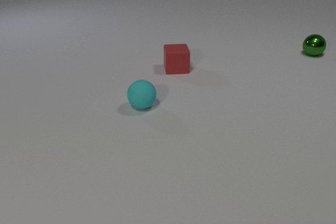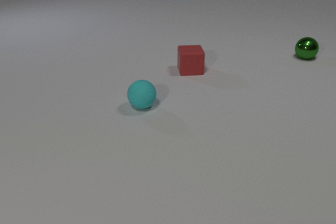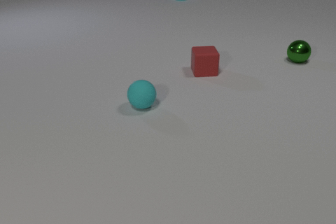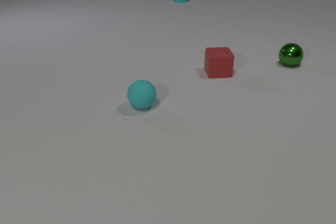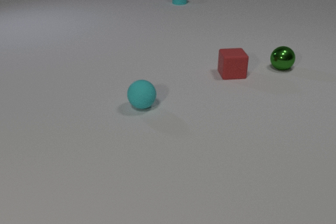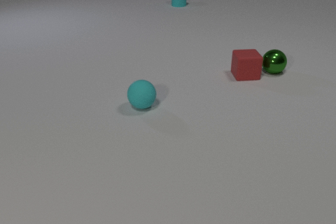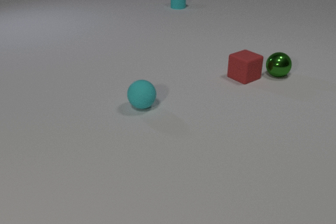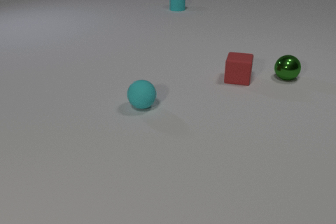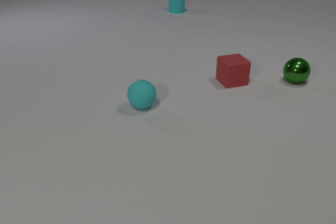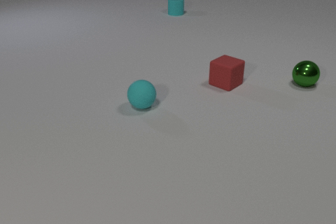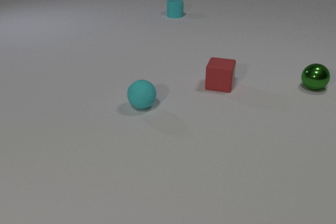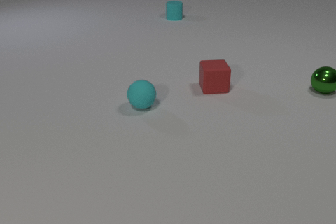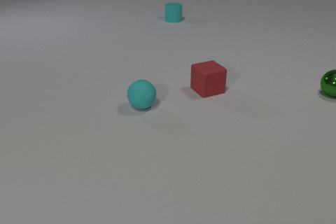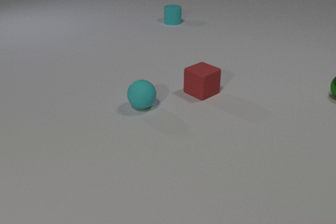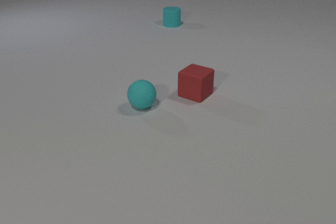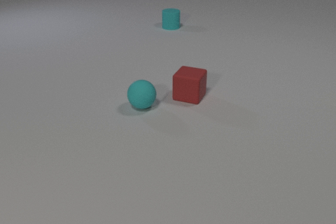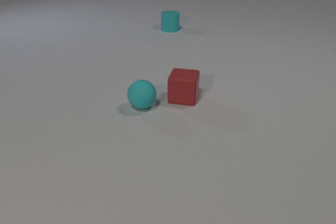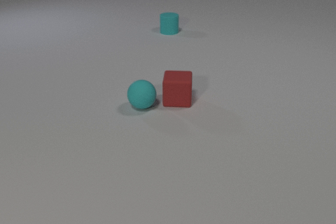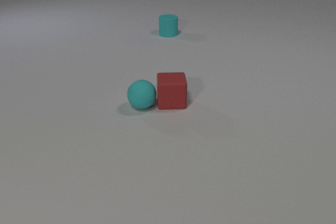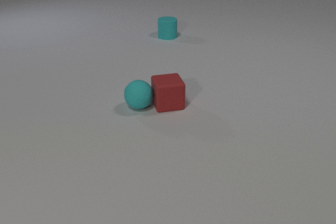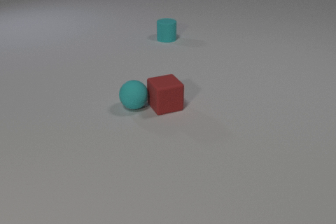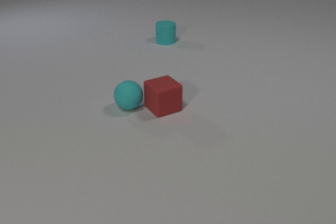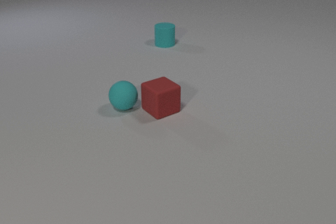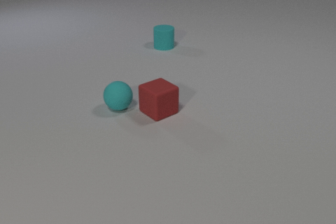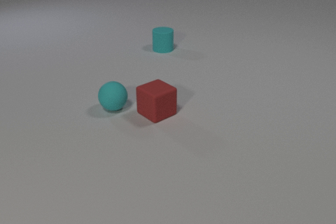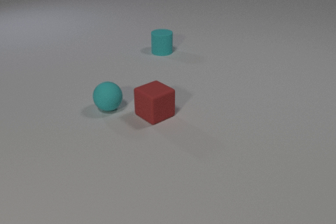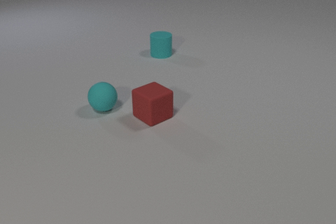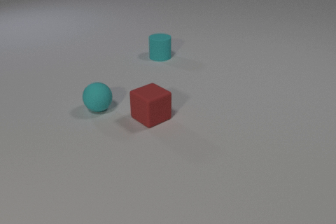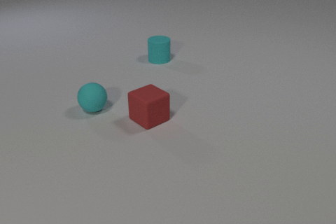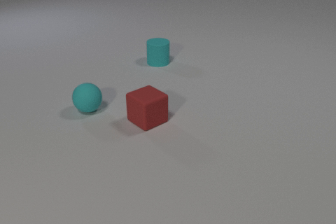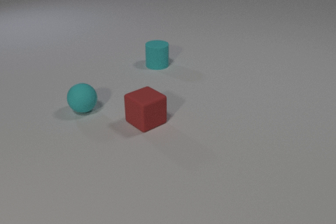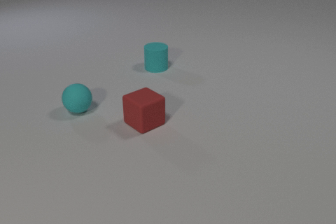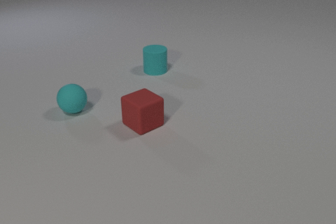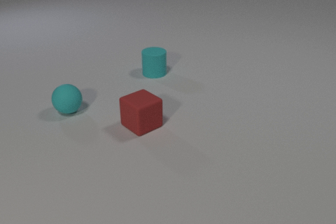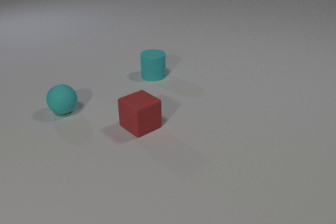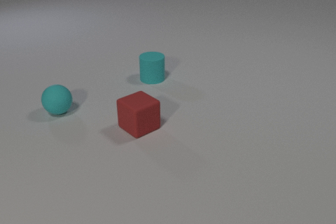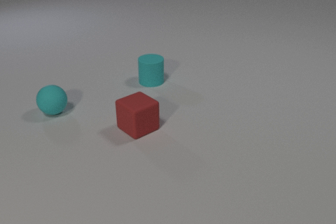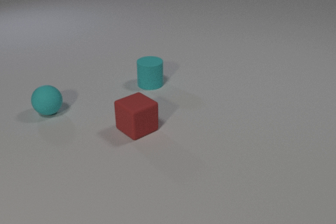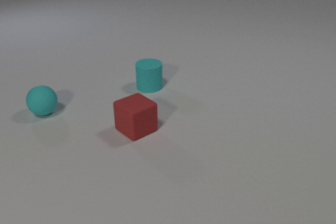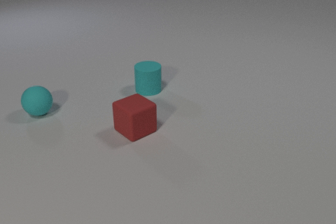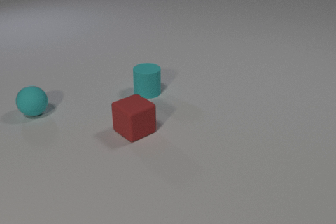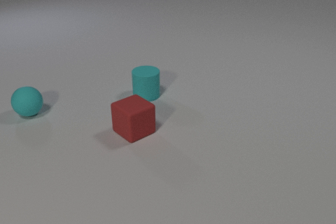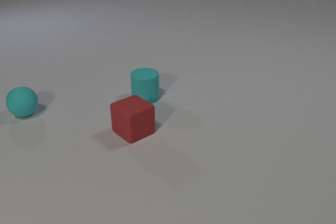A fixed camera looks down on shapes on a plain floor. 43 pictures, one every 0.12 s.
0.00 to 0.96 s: The green metal sphere rolls toward the camera. The red rubber cube slides to the right and toward the camera. The cyan rubber cylinder comes in at the top edge, slides toward the camera. The green metal sphere and the red rubber cube collide.
0.96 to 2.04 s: The green metal sphere rolls to the right and toward the camera, leaves at the right edge. The red rubber cube slides to the left and toward the camera. The cyan rubber cylinder slides toward the camera.
2.04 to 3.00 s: The red rubber cube slides toward the camera and to the left. The cyan rubber sphere rolls to the left. The cyan rubber cylinder slides toward the camera. The red rubber cube and the cyan rubber sphere collide.
3.00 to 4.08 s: The red rubber cube slides toward the camera and to the left. The cyan rubber sphere rolls to the left. The cyan rubber cylinder slides toward the camera.
4.08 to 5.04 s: The red rubber cube slides toward the camera and to the left. The cyan rubber sphere rolls to the left. The cyan rubber cylinder slides toward the camera.
What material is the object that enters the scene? rubber.
How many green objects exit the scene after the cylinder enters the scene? 1.
What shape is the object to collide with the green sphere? cube.
